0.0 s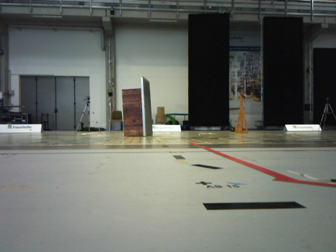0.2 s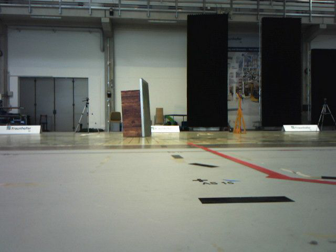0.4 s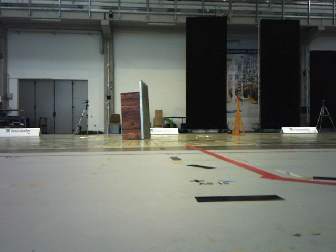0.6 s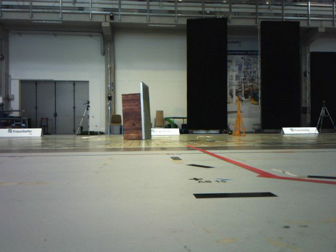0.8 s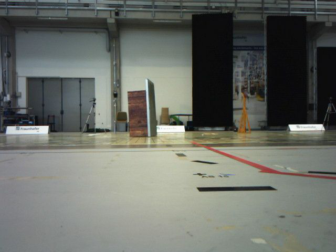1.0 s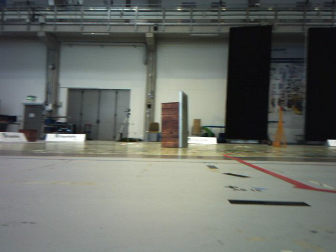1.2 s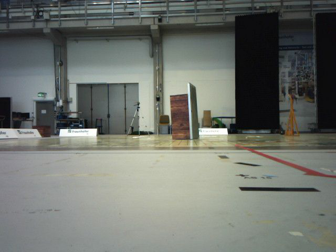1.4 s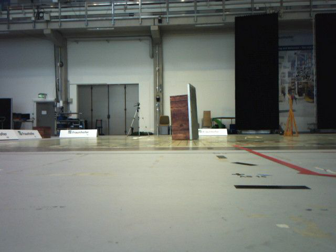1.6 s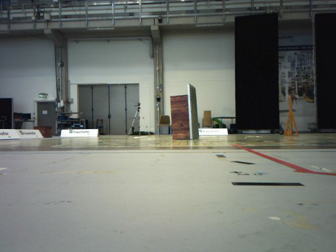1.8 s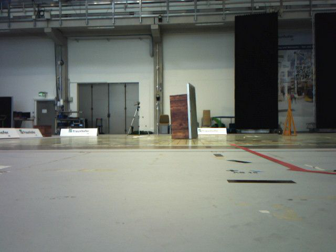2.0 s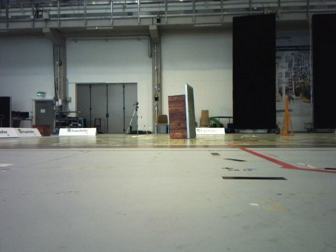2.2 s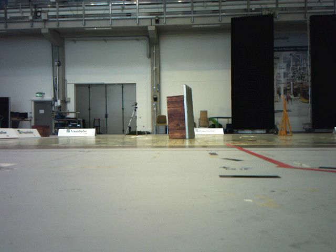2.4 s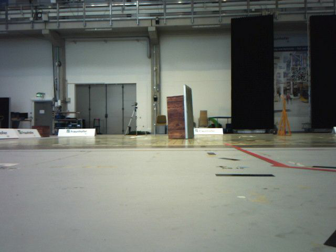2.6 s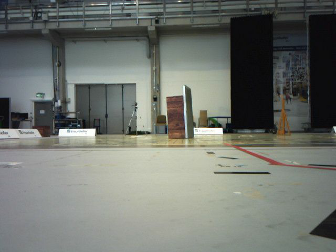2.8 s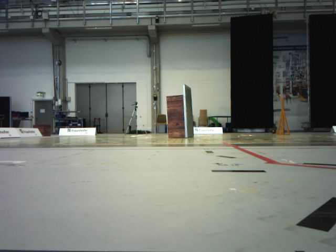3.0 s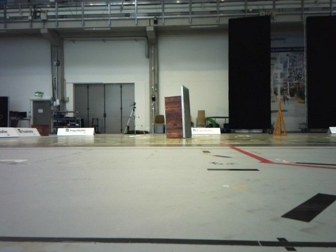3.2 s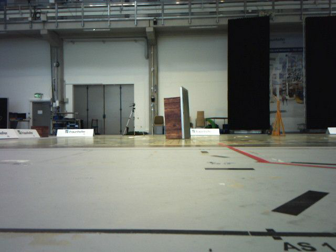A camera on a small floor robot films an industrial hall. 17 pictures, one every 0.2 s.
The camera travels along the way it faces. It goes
backward.
0.0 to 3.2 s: The camera travels backward, about 0.6 m, so what stands in front gets smaller.
The film runs backward here.
